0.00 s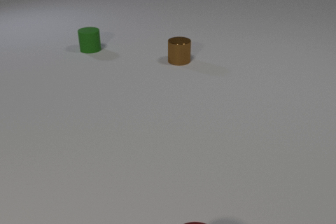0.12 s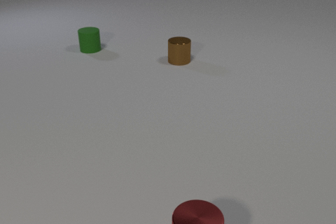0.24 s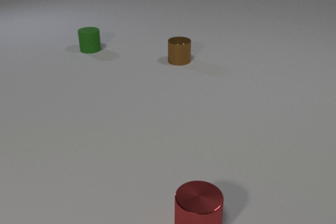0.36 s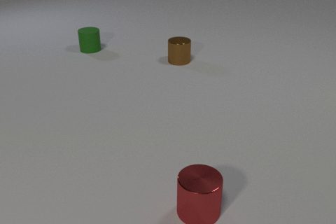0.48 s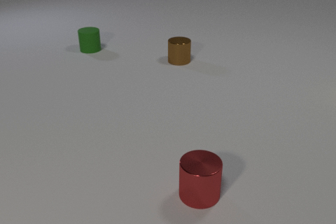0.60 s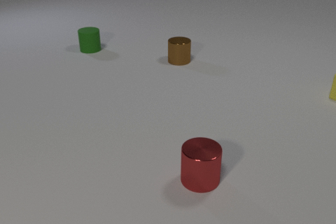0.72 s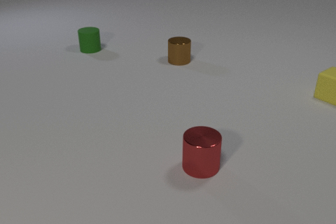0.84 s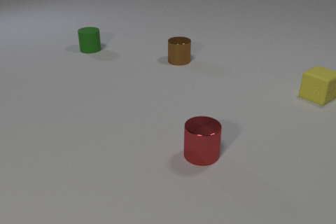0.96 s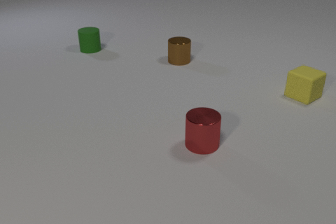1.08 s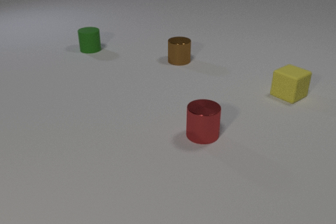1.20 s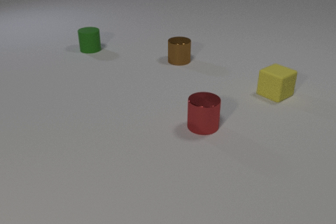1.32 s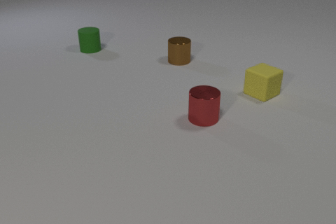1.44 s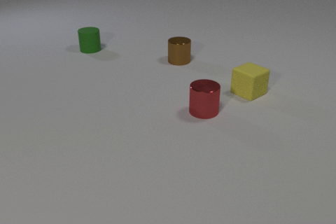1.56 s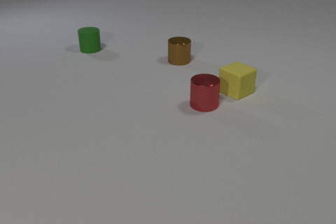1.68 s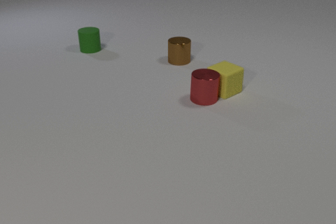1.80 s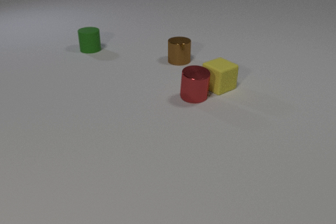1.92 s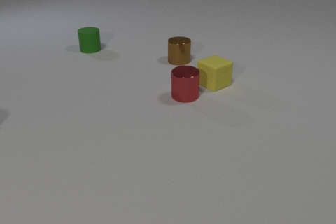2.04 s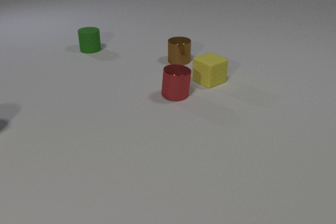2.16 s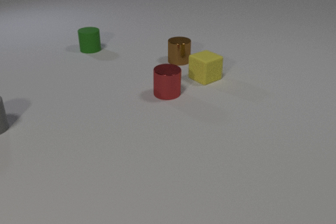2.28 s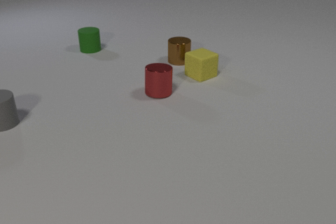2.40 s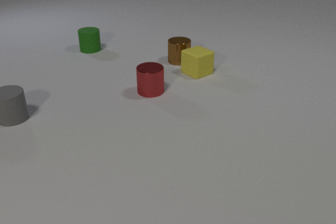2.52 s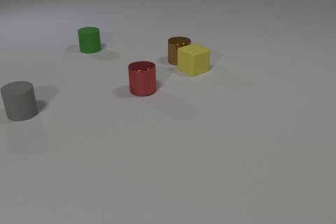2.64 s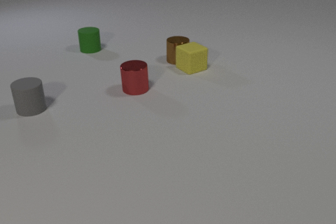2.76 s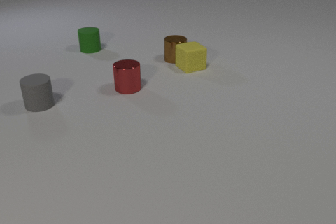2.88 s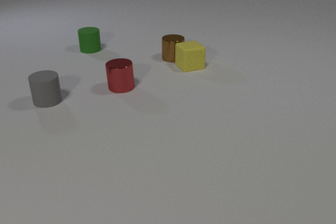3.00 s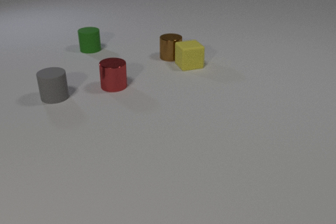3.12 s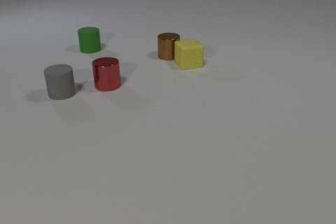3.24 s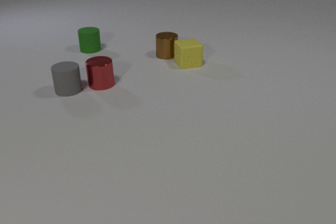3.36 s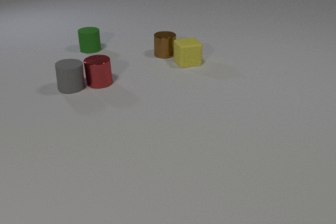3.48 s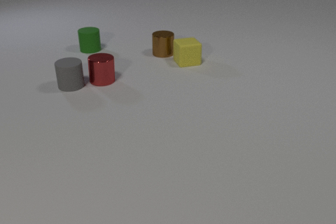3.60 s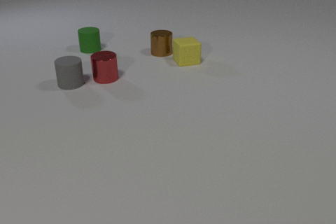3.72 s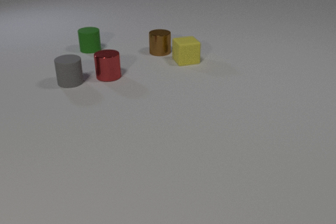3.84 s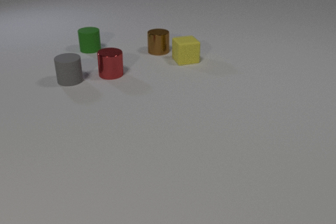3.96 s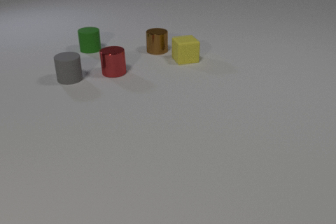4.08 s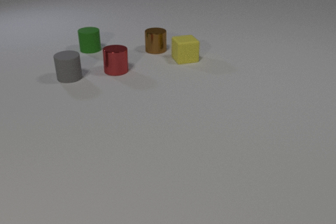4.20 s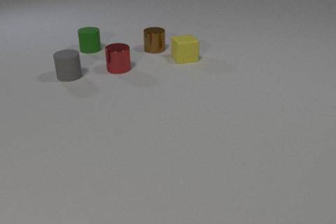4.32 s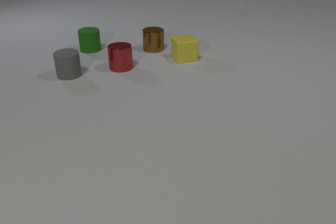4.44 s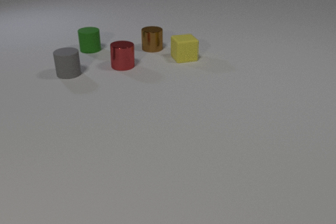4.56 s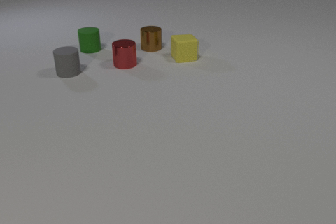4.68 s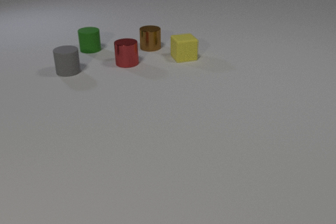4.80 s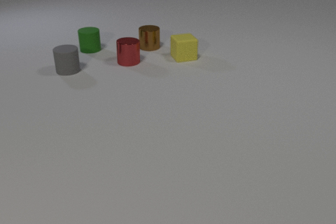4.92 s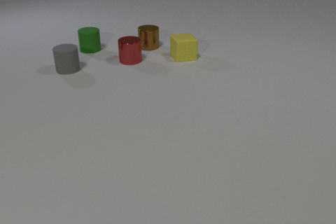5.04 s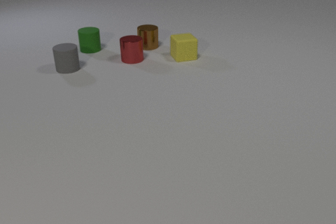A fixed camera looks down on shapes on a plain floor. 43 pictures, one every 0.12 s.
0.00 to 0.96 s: The yellow rubber cube comes in at the right edge, slides to the left. The red metal cylinder slides away from the camera.
0.96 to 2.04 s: The yellow rubber cube slides to the left. The red metal cylinder slides away from the camera. The yellow rubber cube and the red metal cylinder collide.
2.04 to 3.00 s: The yellow rubber cube slides away from the camera and to the left. The red metal cylinder slides to the left. The brown metal cylinder slides away from the camera and to the left. The gray rubber cylinder comes in at the left edge, slides to the right and away from the camera. The yellow rubber cube and the brown metal cylinder collide.
3.00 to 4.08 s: The yellow rubber cube slides away from the camera. The red metal cylinder slides away from the camera. The brown metal cylinder slides away from the camera and to the left. The gray rubber cylinder slides away from the camera. The red metal cylinder and the gray rubber cylinder collide.
4.08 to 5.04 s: The yellow rubber cube slides away from the camera. The red metal cylinder slides away from the camera and to the right. The brown metal cylinder slides away from the camera and to the left. The gray rubber cylinder slides away from the camera.
Are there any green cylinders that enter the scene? no.
What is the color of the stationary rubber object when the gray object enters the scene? green.
How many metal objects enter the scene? 0.
